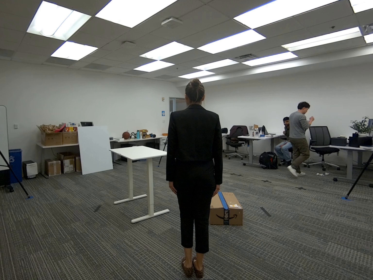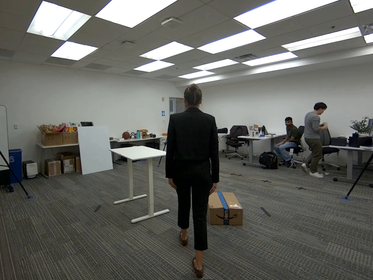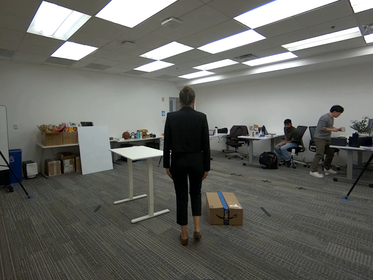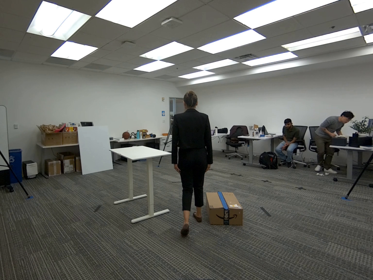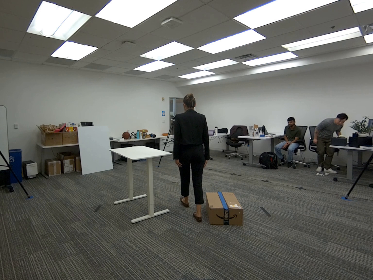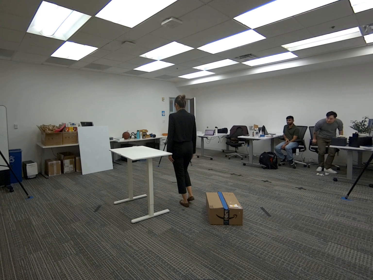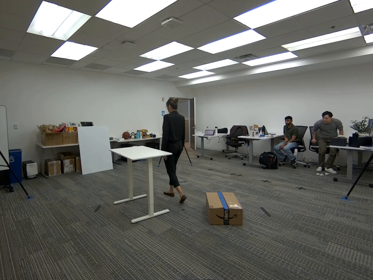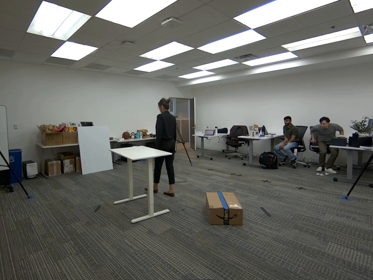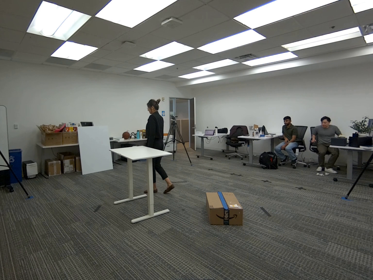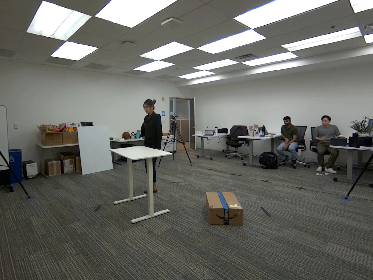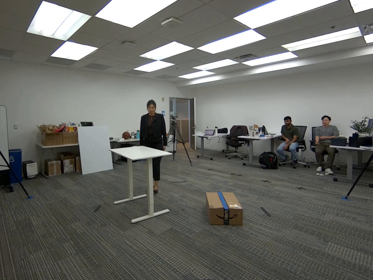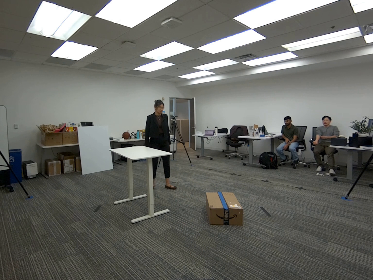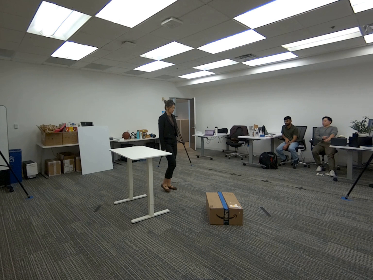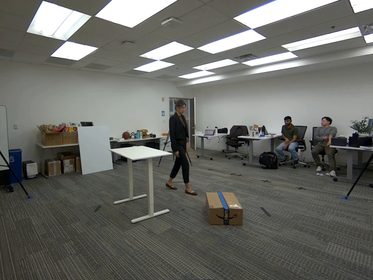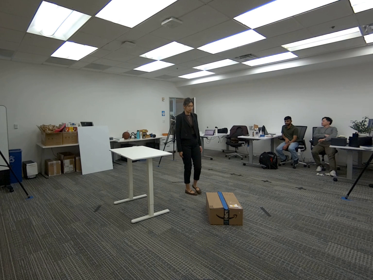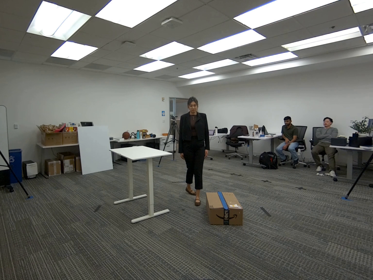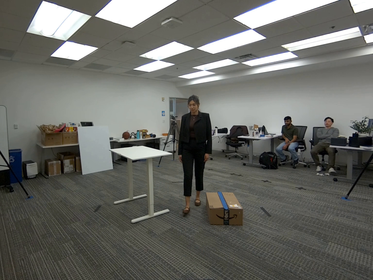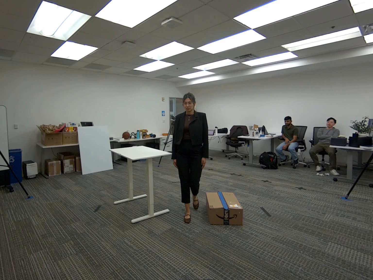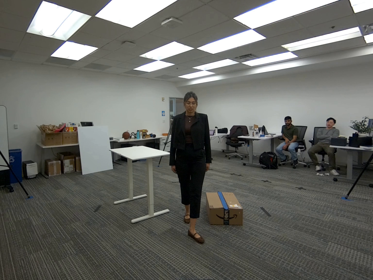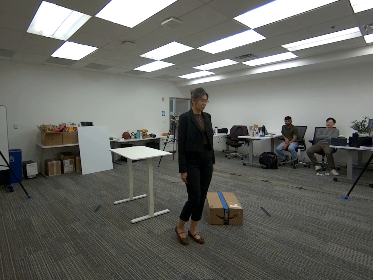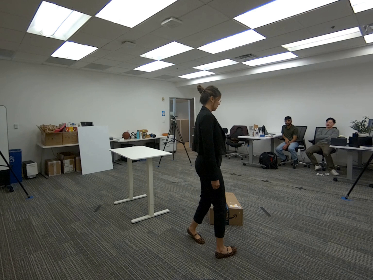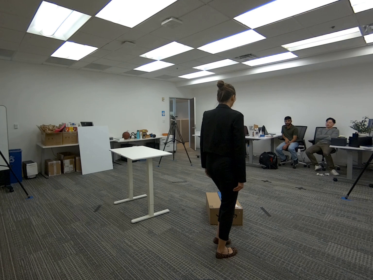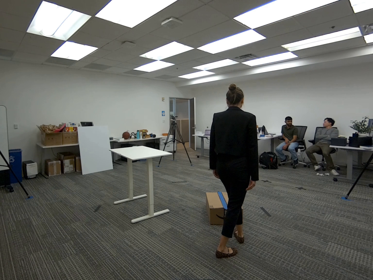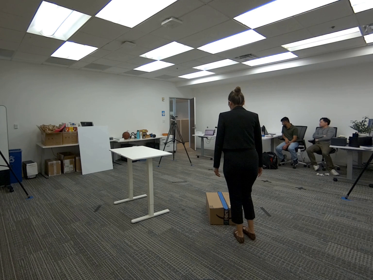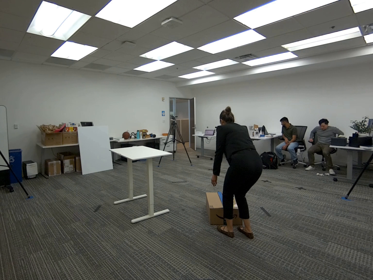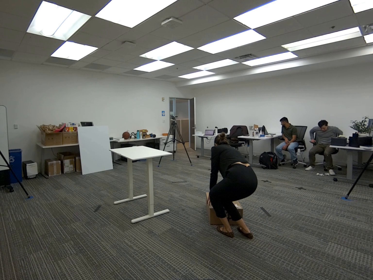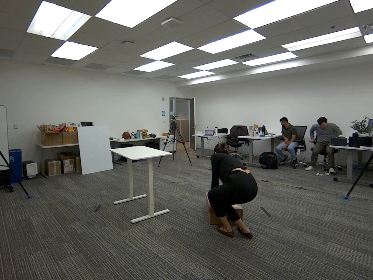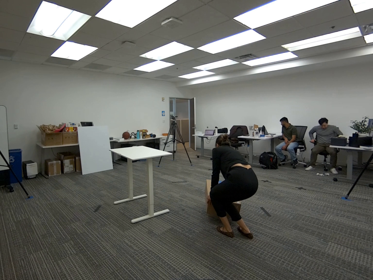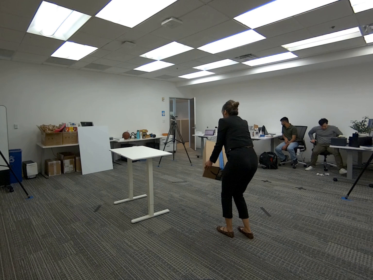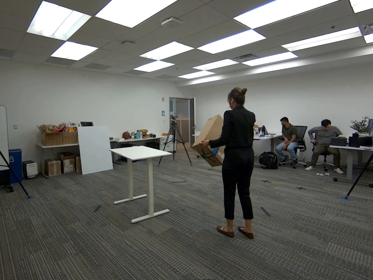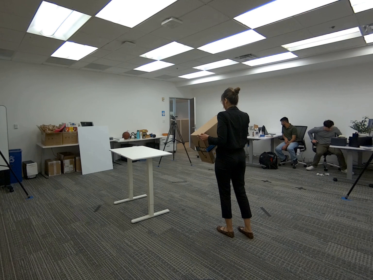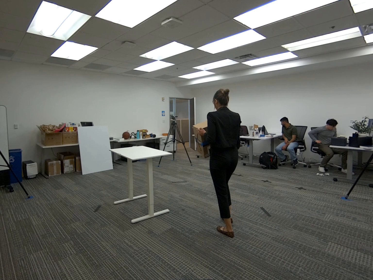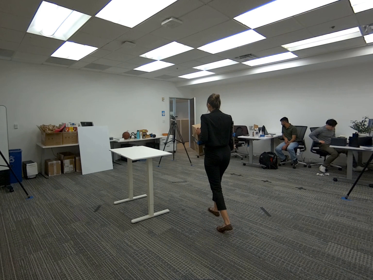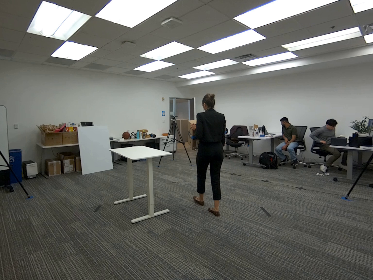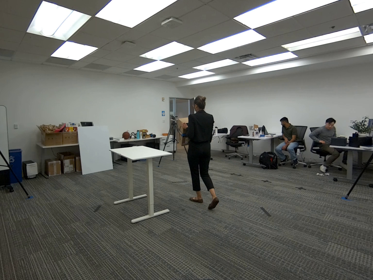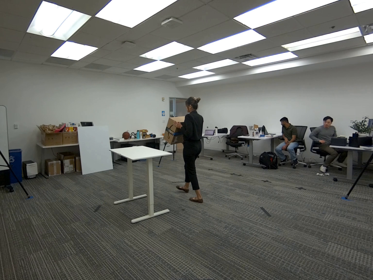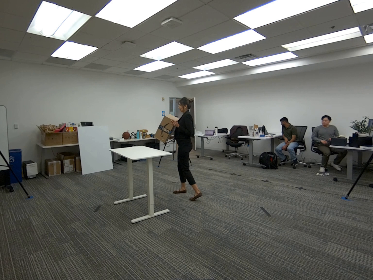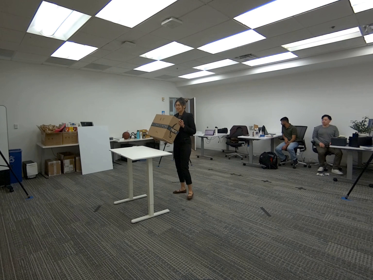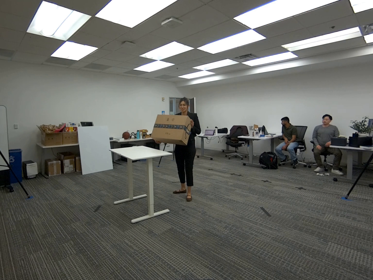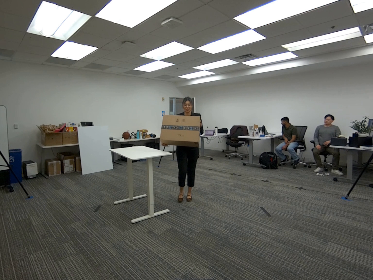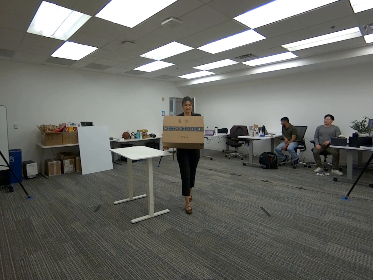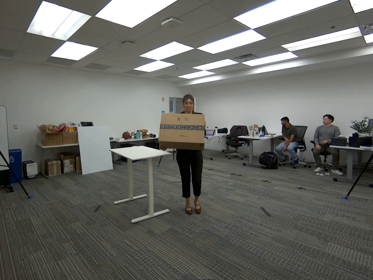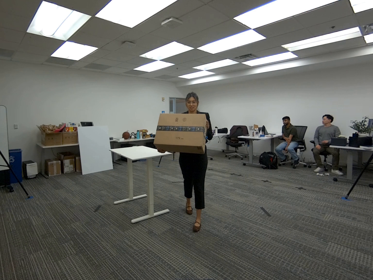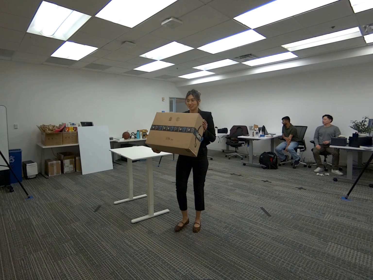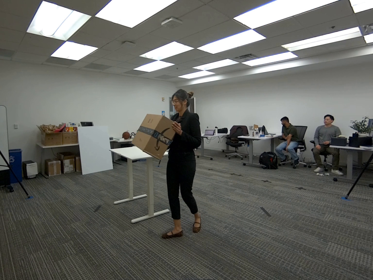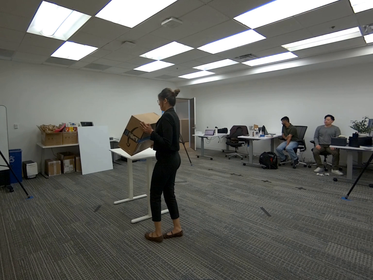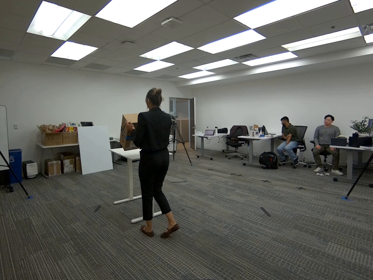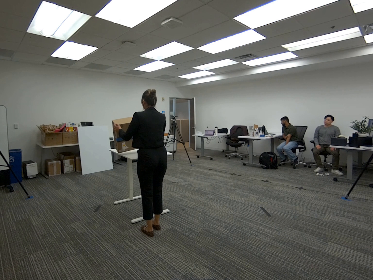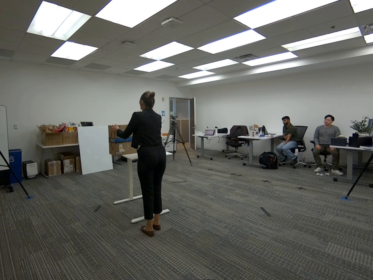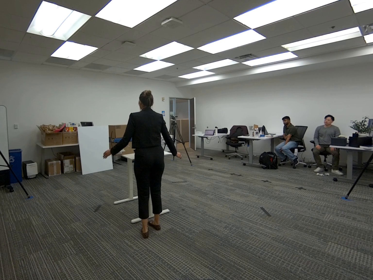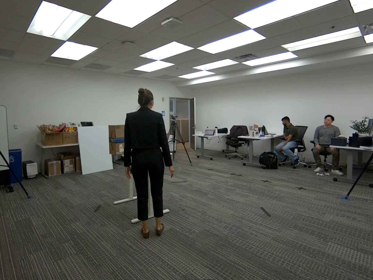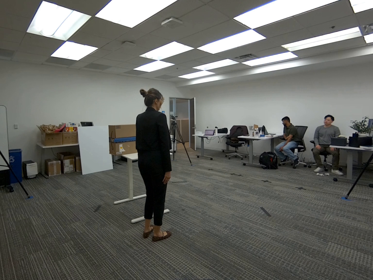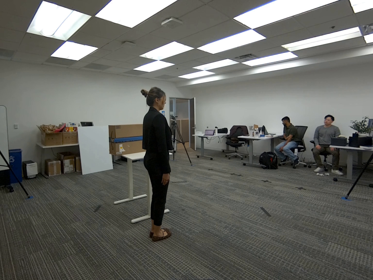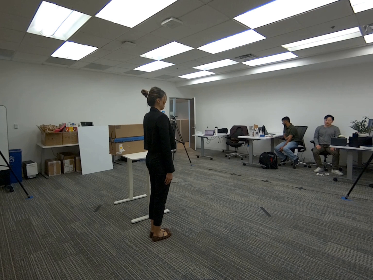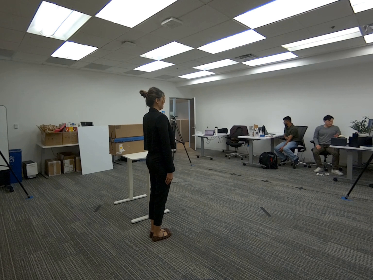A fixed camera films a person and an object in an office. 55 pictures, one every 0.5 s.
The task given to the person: Pick up the big brown cardboard box from the ground and place it on top of the white desk.
